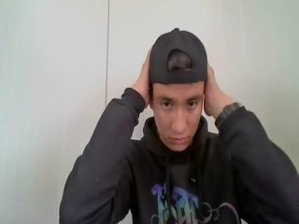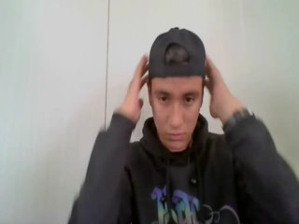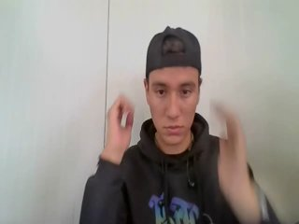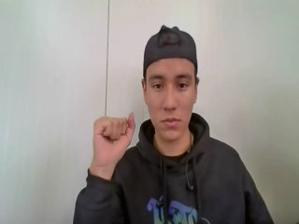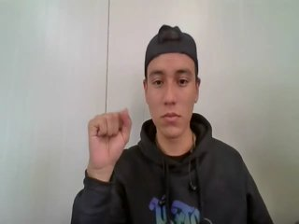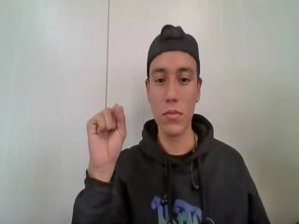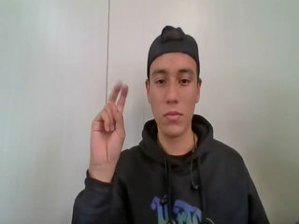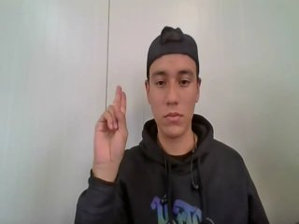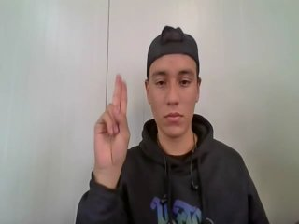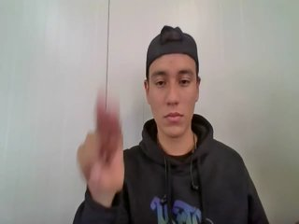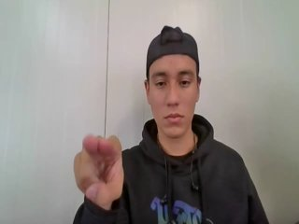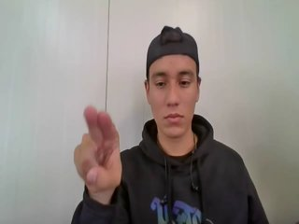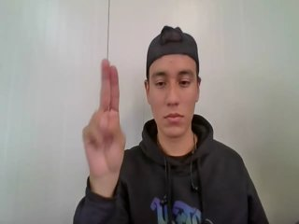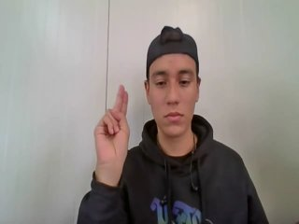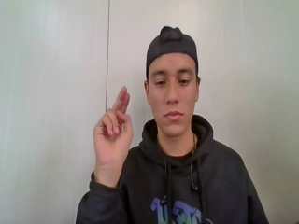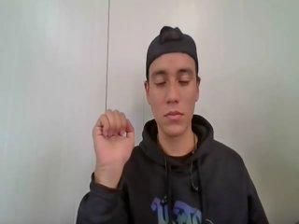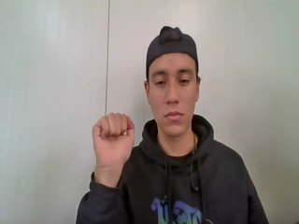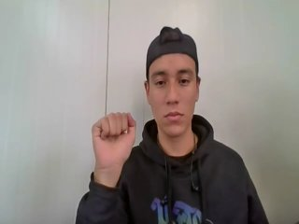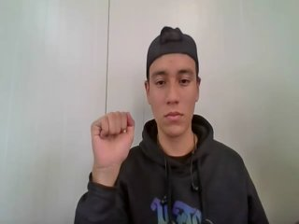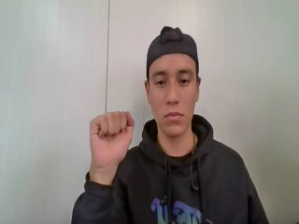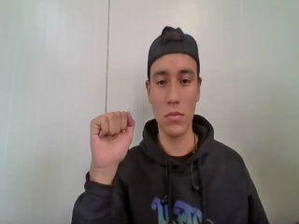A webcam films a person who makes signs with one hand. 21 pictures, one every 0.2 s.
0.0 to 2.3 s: Non-gesture.
2.4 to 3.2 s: Click with two fingers.
3.3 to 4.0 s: Pointing with one finger.
